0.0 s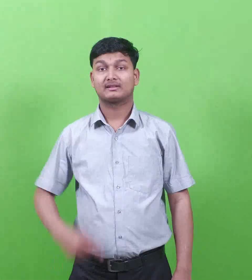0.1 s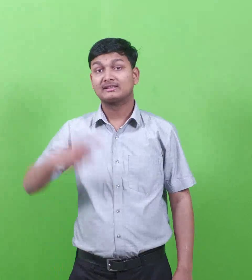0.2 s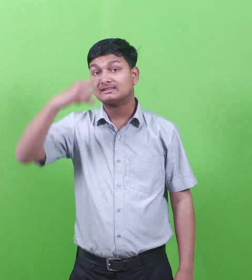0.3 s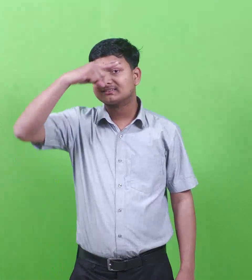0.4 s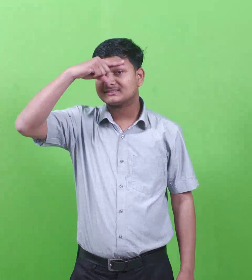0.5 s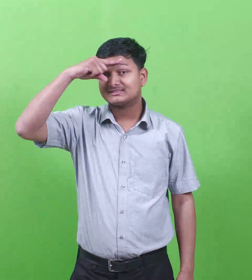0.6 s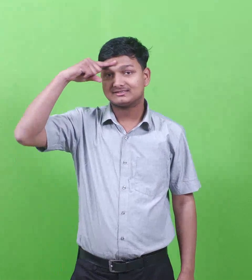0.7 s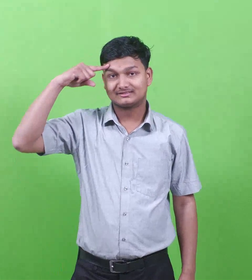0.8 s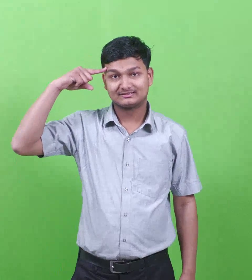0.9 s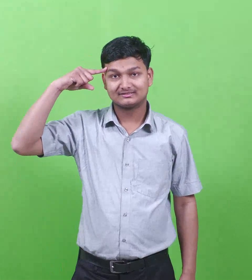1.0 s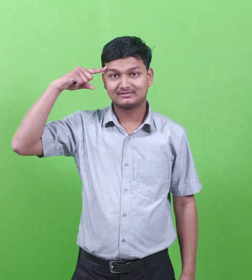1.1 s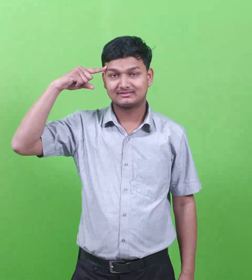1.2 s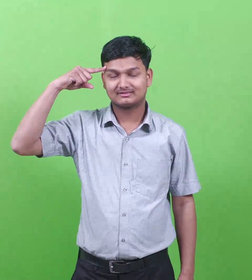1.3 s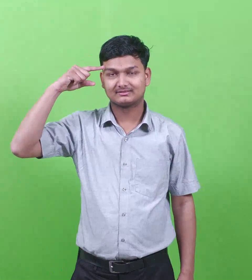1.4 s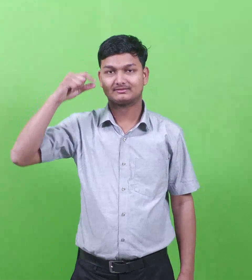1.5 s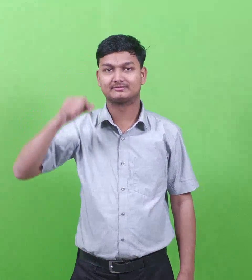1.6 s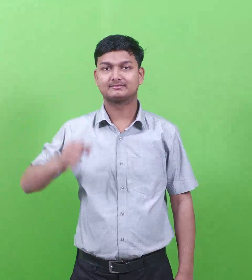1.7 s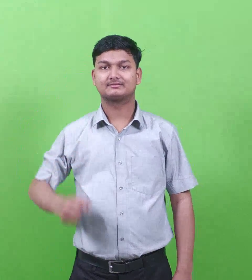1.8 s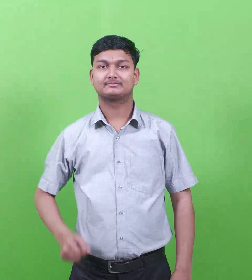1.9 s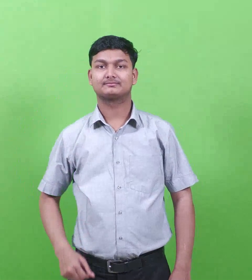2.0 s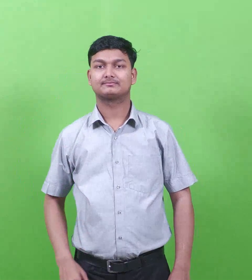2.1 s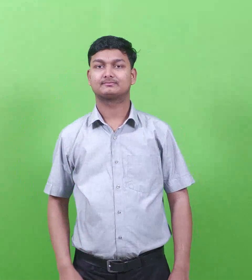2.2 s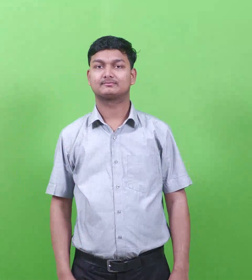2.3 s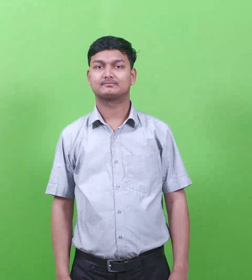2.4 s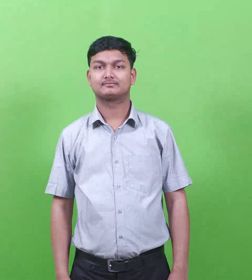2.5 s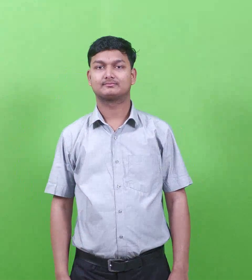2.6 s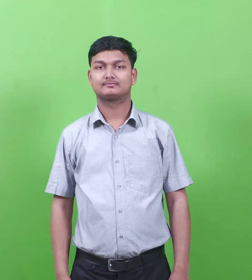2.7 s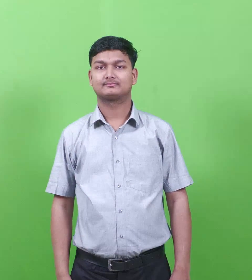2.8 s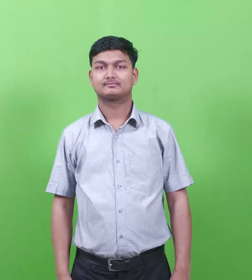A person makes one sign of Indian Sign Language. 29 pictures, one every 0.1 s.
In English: tabitha (dorcas)
